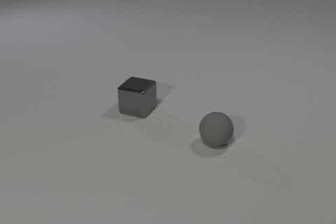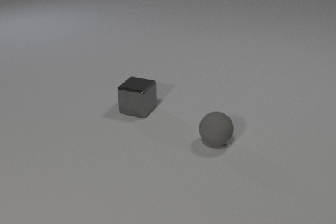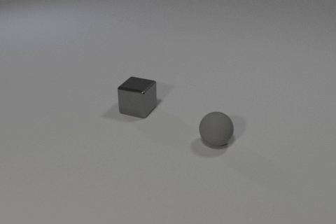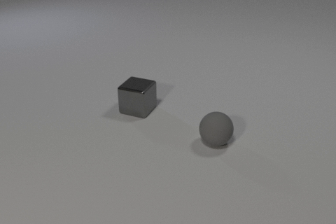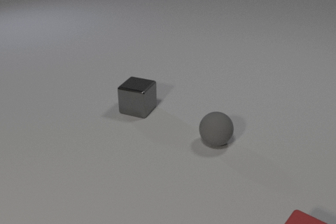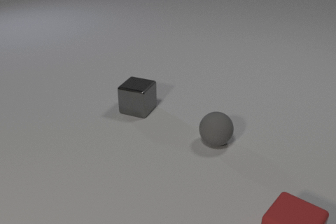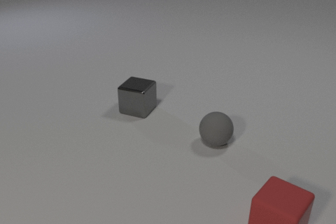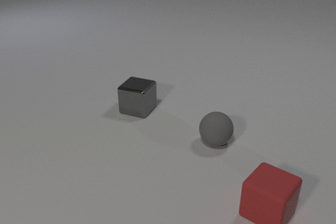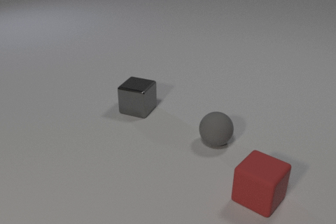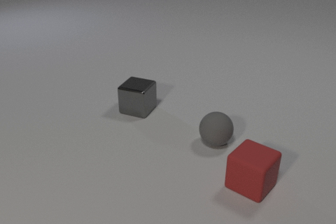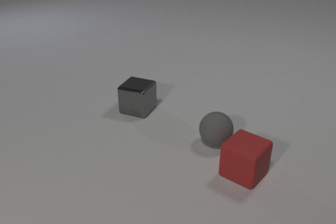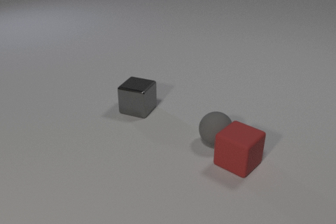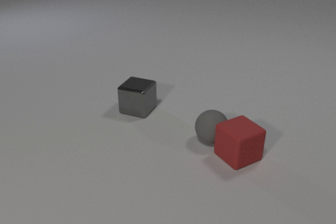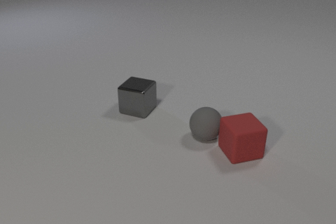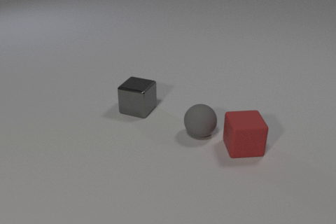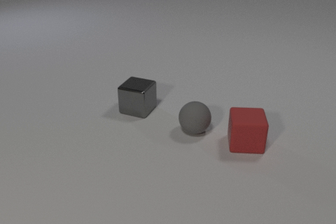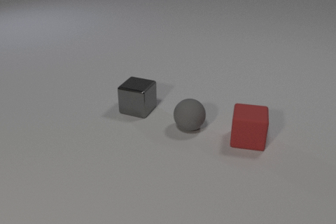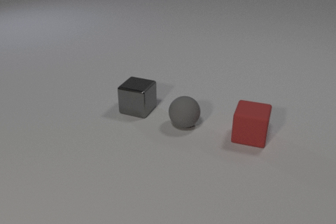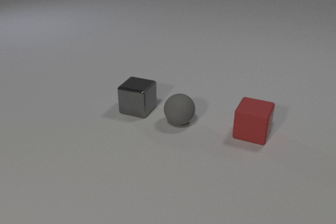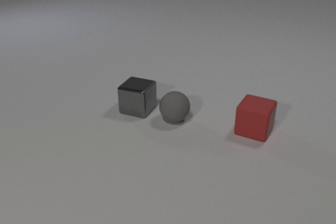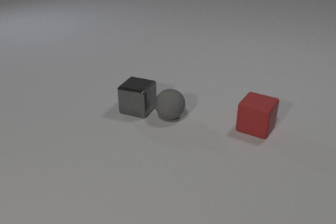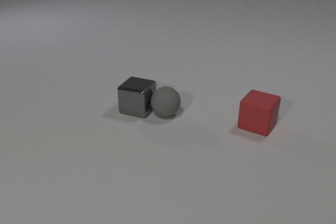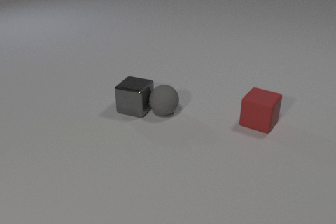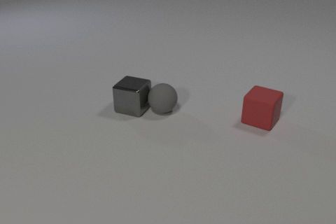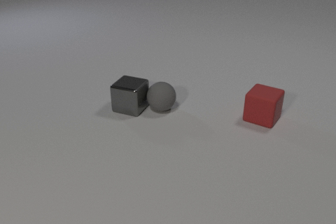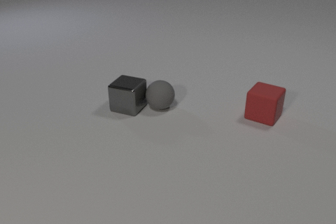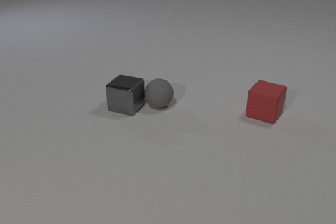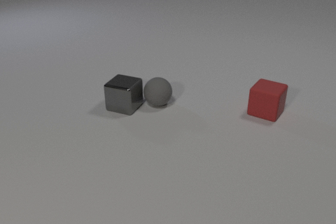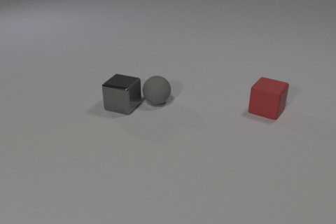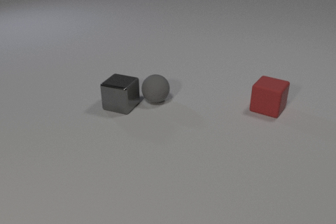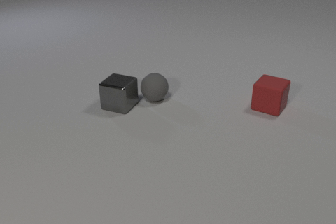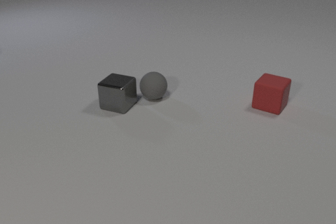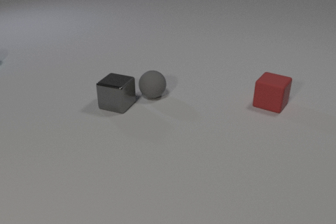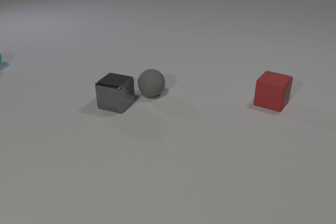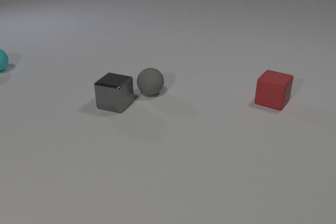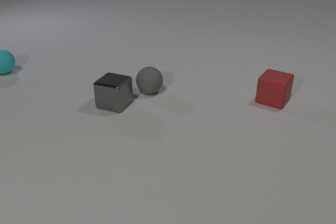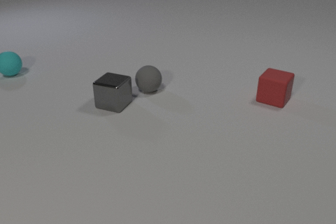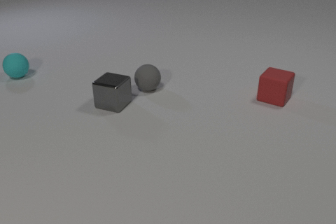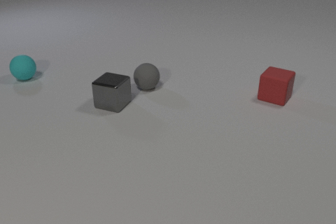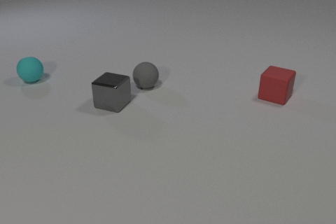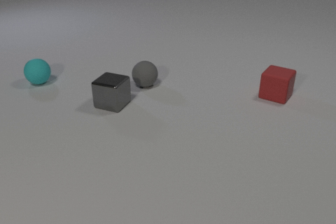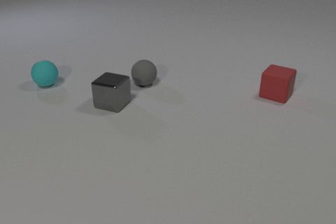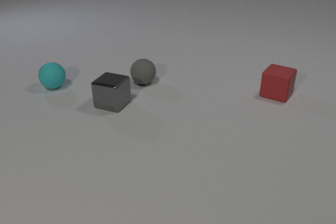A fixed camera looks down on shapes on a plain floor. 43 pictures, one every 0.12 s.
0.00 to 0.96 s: The red rubber cube comes in at the bottom edge, slides away from the camera and to the left.
0.96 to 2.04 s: The red rubber cube slides away from the camera, spins so that its near face slides to the left, clockwise seen from above. The gray rubber sphere rolls to the left and away from the camera. The red rubber cube and the gray rubber sphere collide.
2.04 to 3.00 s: The red rubber cube slides away from the camera. The gray rubber sphere rolls away from the camera and to the left. The gray metal cube slides to the left. The gray rubber sphere and the gray metal cube collide.
3.00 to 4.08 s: The red rubber cube slides away from the camera. The gray rubber sphere rolls away from the camera. The gray metal cube slides to the left and away from the camera. The cyan rubber sphere comes in at the left edge, rolls toward the camera and to the right.
4.08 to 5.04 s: The red rubber cube slides away from the camera. The gray rubber sphere rolls away from the camera. The cyan rubber sphere rolls toward the camera and to the right.
How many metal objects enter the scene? 0.
What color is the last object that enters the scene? cyan.
How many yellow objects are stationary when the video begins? 0.
